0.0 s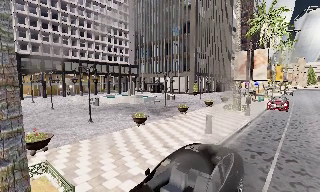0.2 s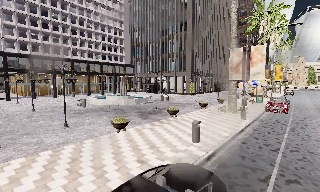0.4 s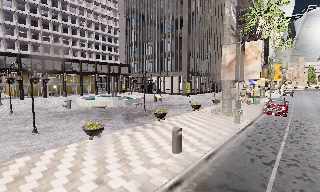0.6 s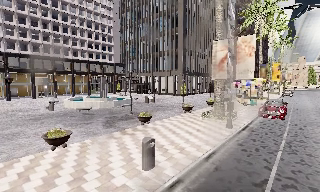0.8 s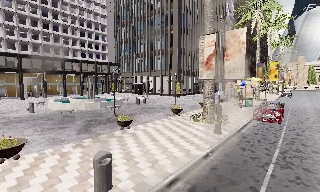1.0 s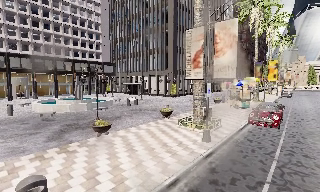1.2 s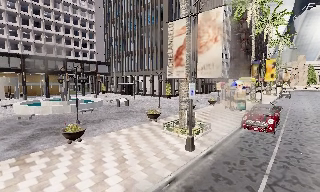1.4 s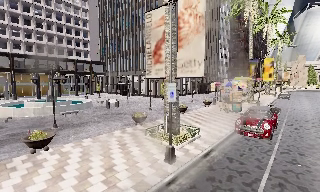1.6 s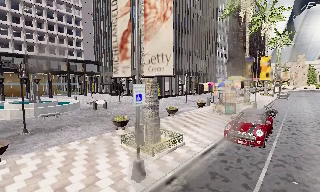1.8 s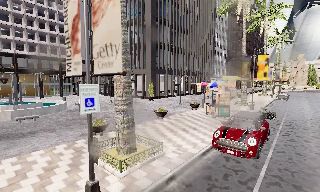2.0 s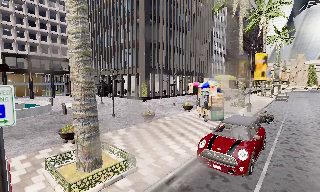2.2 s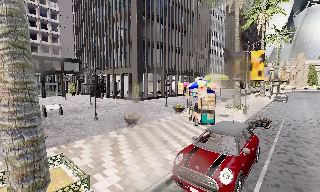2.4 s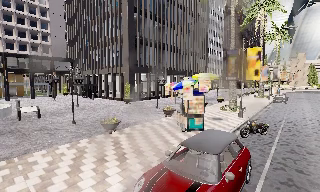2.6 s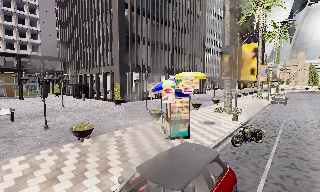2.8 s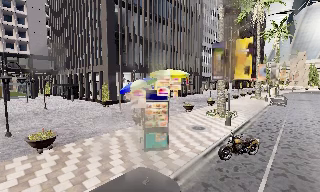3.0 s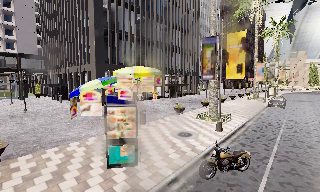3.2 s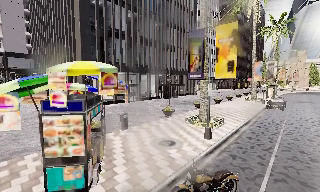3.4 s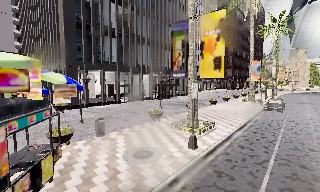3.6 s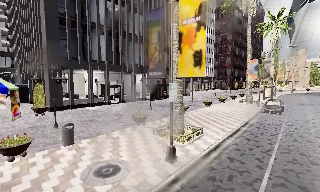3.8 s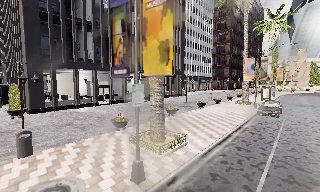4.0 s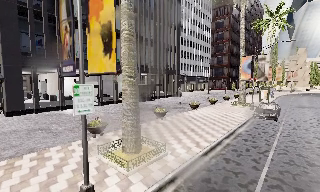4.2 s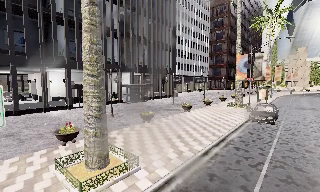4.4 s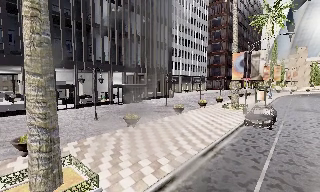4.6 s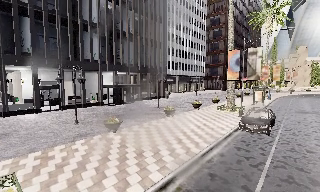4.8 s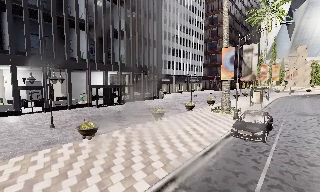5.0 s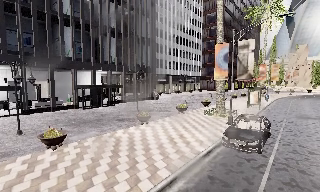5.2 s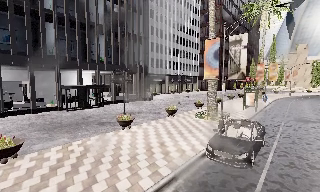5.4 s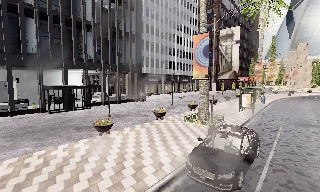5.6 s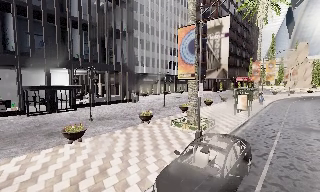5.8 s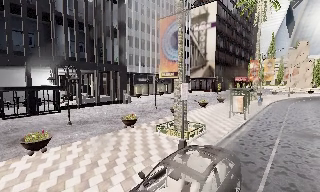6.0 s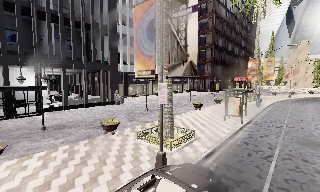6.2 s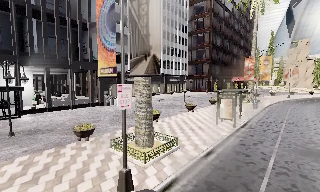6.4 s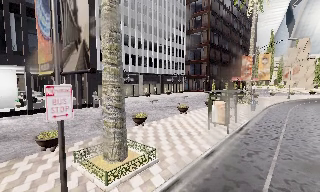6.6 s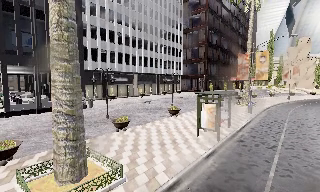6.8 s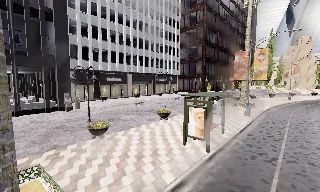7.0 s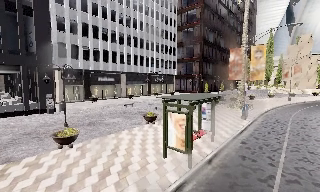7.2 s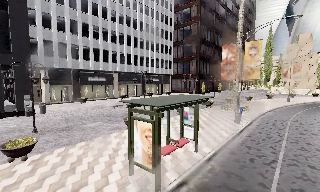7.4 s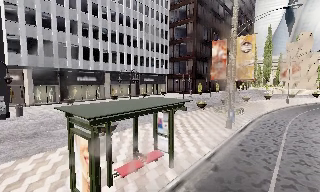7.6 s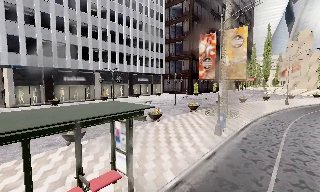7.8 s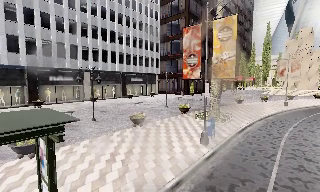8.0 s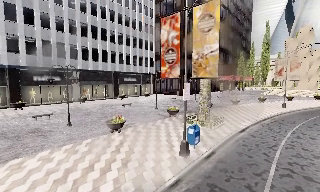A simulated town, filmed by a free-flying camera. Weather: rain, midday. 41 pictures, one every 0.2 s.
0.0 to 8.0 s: The camera travels forward and to its right, about 70 m, so what stands in front looms larger.
The film runs backward here.
